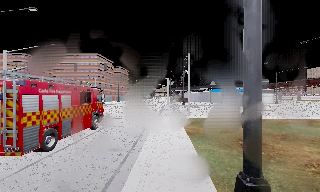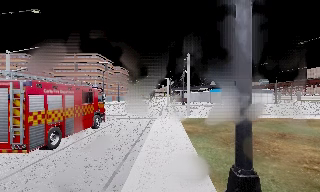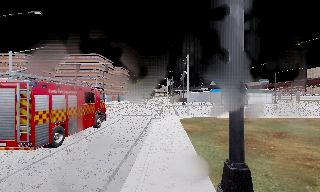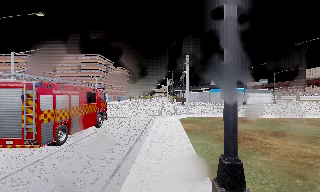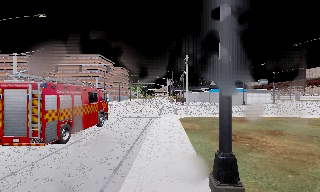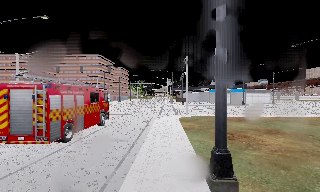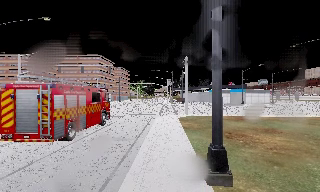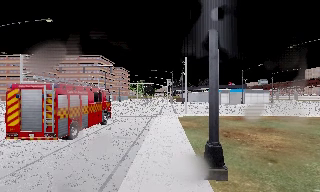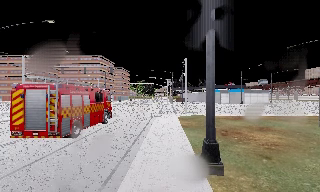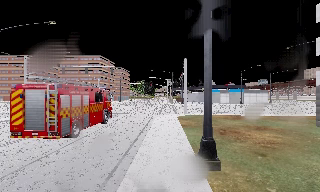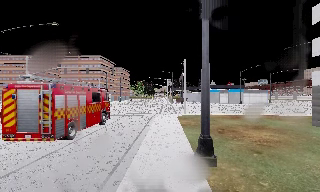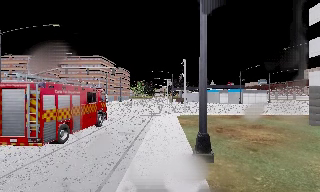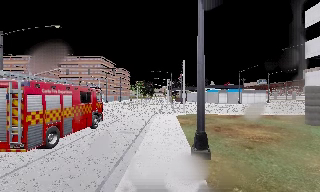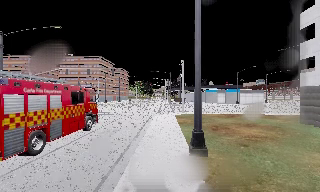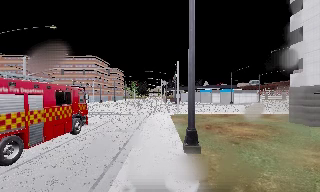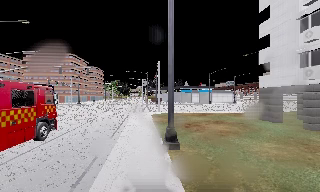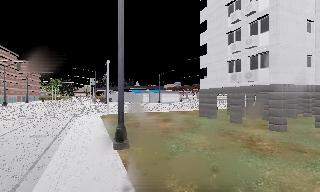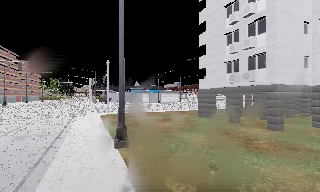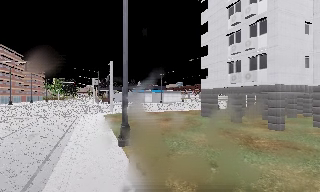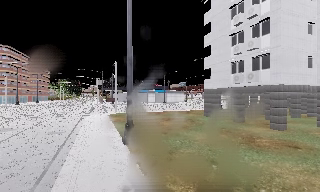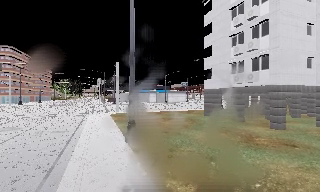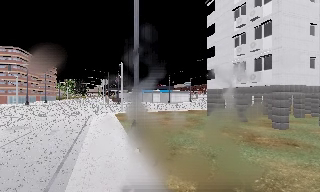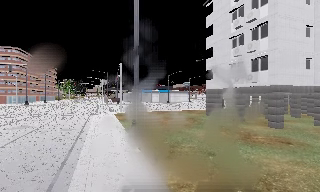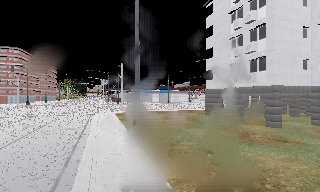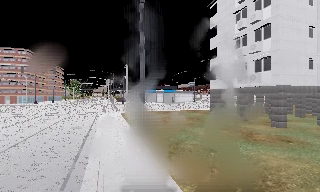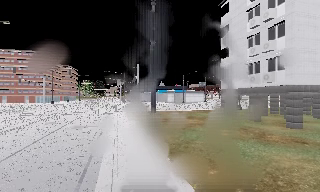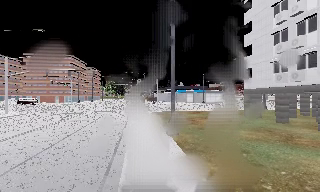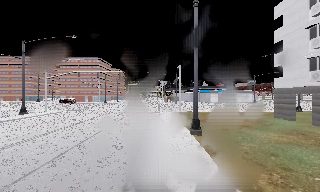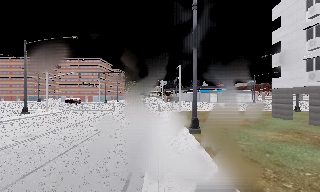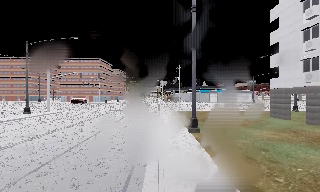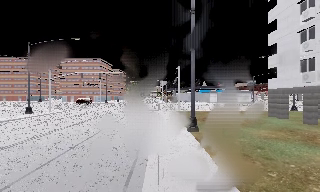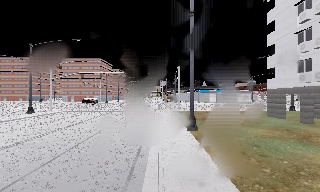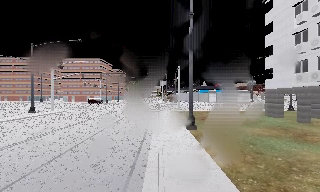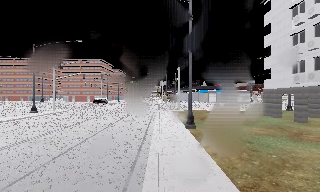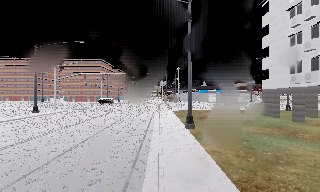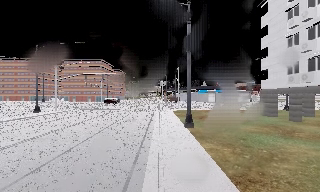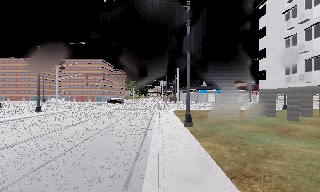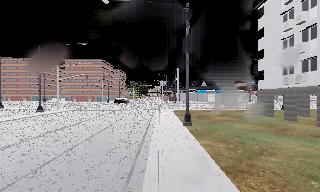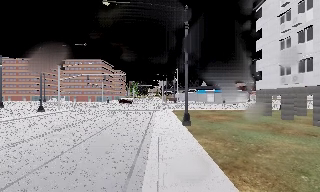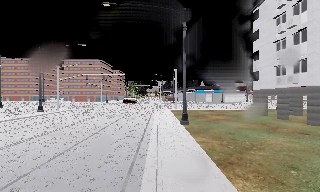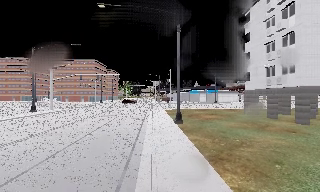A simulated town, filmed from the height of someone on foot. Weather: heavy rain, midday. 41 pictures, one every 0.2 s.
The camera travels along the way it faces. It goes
backward.
0.0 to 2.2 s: The camera travels backward, about 3.5 m, so what stands in front gets smaller.
2.2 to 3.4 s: The camera pans to its right, which is clockwise from overhead, by about 25 degrees. It travels backward, about 2 m, so what stands in front gets smaller.
3.4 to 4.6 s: The camera travels backward, about 1.5 m, so what stands in front gets smaller.
4.6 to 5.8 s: The scene slides to the right, as the camera pans about 20 degrees to its left. It travels backward, about 1.5 m, so what stands in front gets smaller.
5.8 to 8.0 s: The camera travels backward, about 3.5 m, so what stands in front gets smaller.
The film runs backward here.
